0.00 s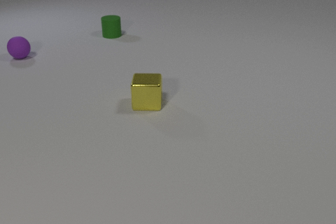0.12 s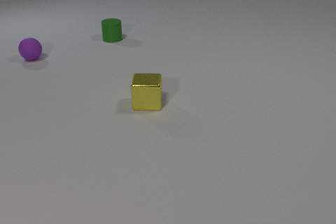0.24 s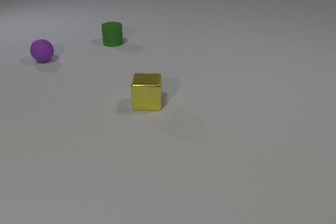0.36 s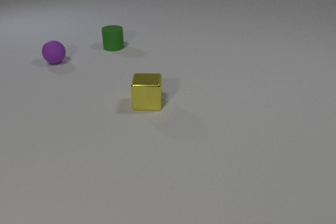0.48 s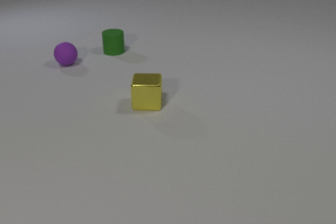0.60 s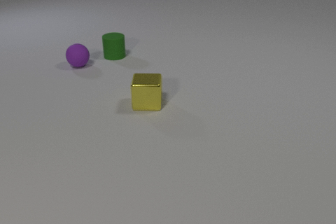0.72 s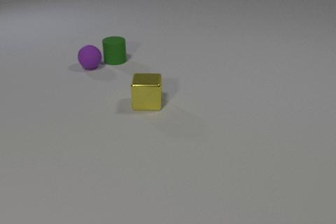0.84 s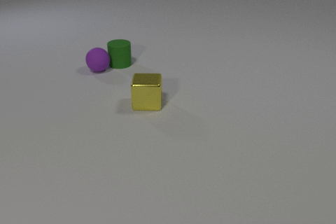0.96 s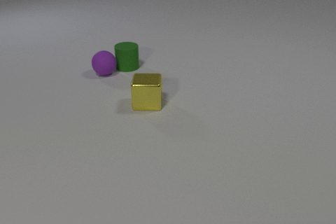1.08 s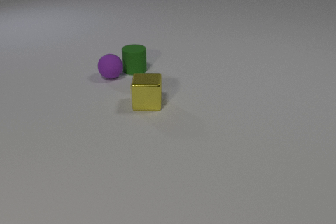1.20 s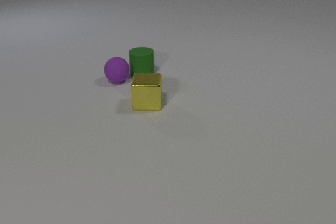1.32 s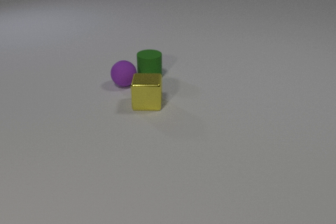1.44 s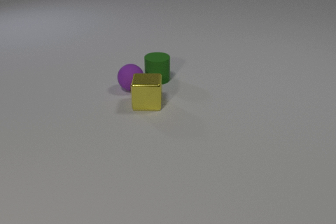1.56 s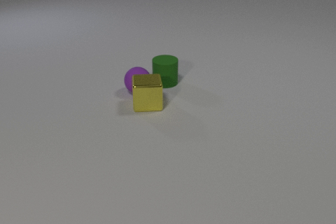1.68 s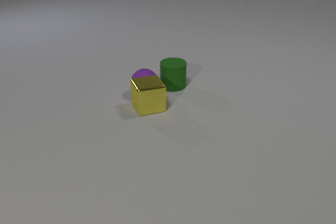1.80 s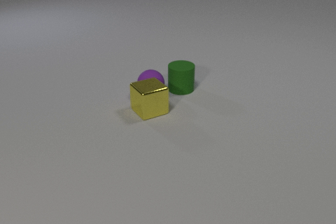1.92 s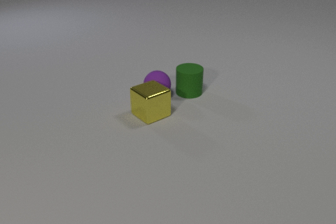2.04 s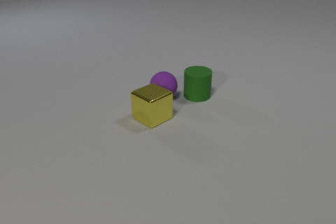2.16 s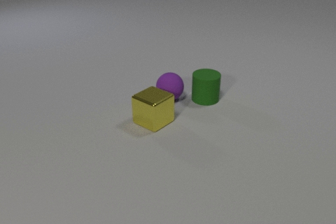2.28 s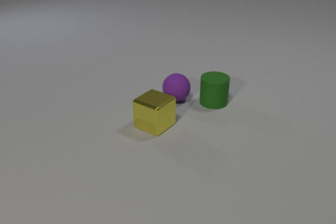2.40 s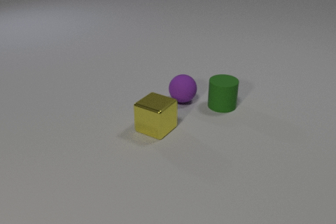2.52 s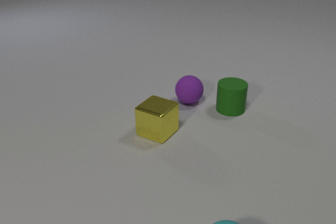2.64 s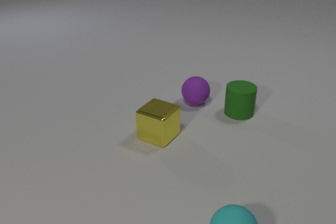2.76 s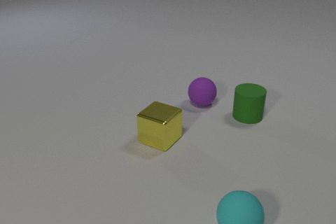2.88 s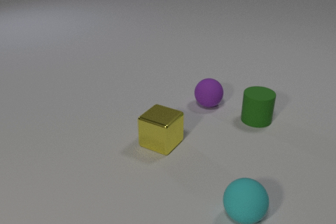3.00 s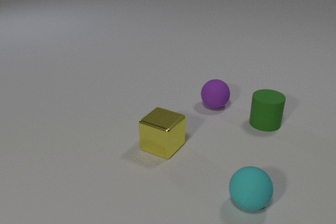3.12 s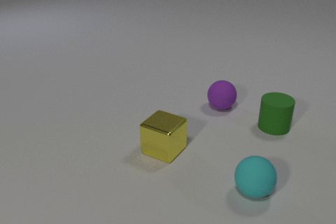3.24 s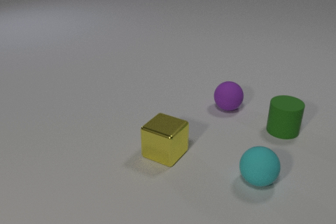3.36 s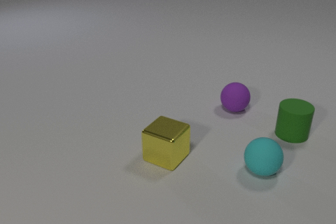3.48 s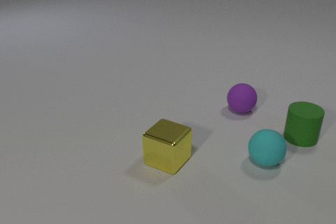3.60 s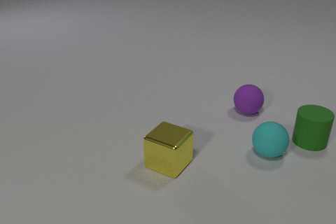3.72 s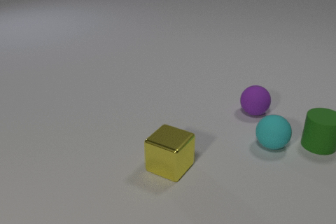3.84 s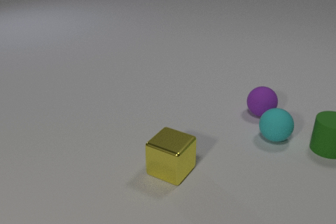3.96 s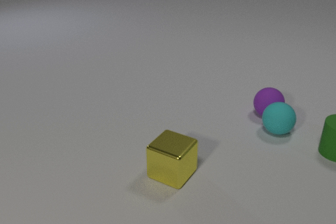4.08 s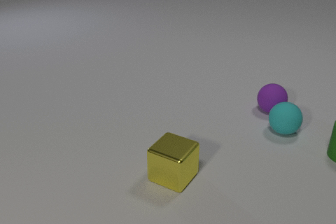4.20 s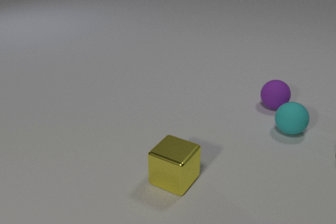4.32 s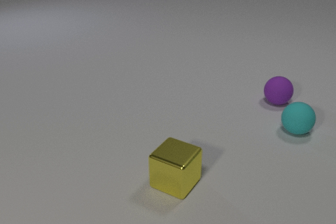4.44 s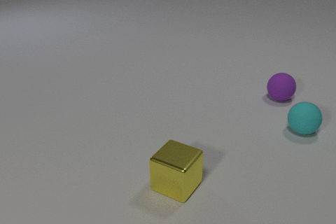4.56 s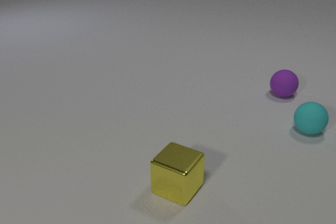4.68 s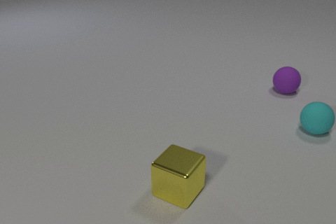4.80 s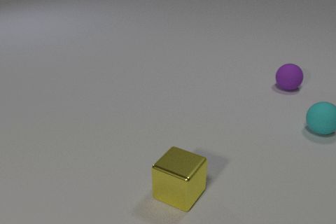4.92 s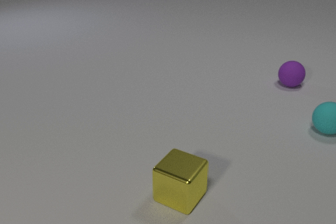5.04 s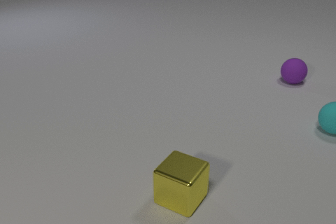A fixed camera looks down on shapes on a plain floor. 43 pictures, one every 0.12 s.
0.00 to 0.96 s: The purple rubber sphere rolls to the right and toward the camera. The green rubber cylinder slides toward the camera. The purple rubber sphere and the green rubber cylinder collide.
0.96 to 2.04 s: The purple rubber sphere rolls toward the camera and to the right. The green rubber cylinder slides to the right and toward the camera. The yellow metal cube slides toward the camera, spins so that its near face slides to the right, counterclockwise seen from above. The purple rubber sphere and the yellow metal cube collide.
2.04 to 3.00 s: The purple rubber sphere rolls to the right. The green rubber cylinder slides to the right and toward the camera. The yellow metal cube slides toward the camera. The cyan rubber sphere comes in at the bottom edge, rolls away from the camera.
3.00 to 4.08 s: The purple rubber sphere rolls to the right. The green rubber cylinder slides to the right and toward the camera. The yellow metal cube slides toward the camera. The cyan rubber sphere rolls away from the camera. The purple rubber sphere and the cyan rubber sphere collide.
4.08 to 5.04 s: The purple rubber sphere rolls away from the camera. The green rubber cylinder slides to the right, leaves at the right edge. The yellow metal cube slides toward the camera. The cyan rubber sphere rolls to the right.
How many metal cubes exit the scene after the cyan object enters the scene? 0.
How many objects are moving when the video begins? 2.
What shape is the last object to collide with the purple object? sphere.
